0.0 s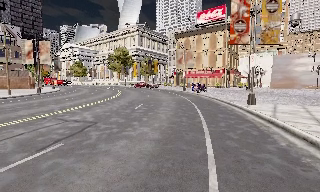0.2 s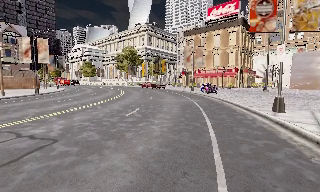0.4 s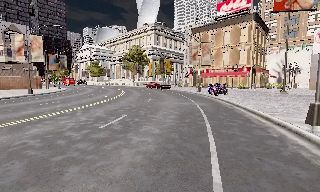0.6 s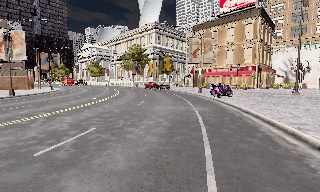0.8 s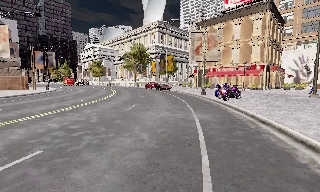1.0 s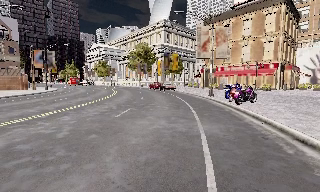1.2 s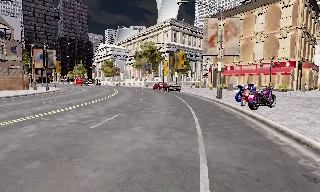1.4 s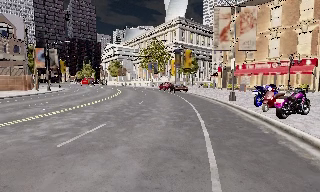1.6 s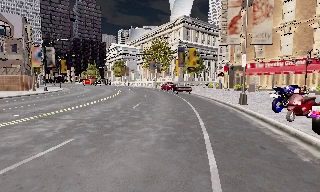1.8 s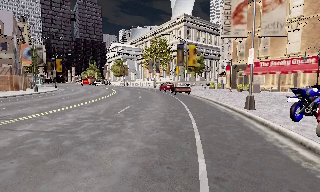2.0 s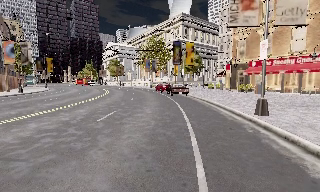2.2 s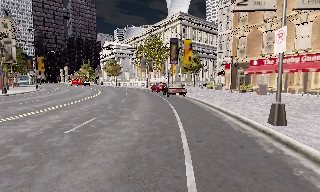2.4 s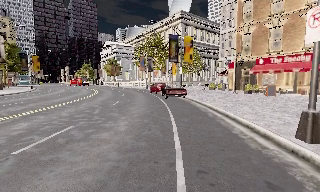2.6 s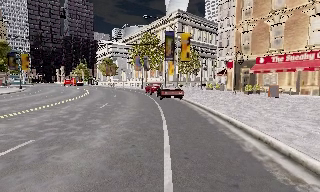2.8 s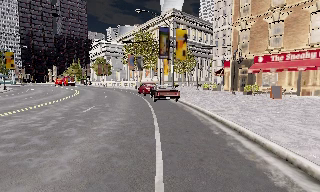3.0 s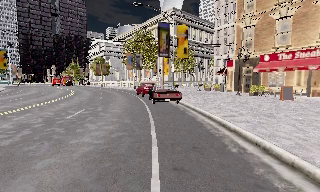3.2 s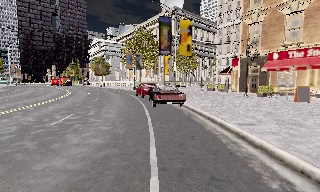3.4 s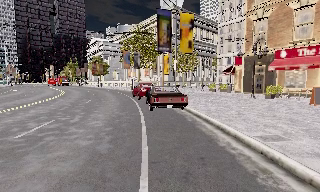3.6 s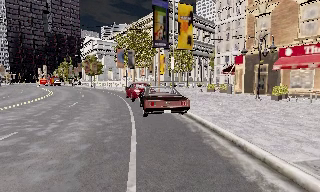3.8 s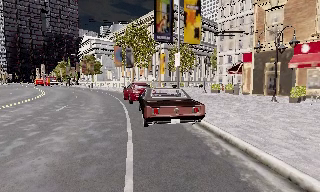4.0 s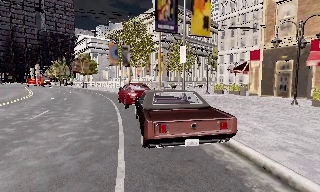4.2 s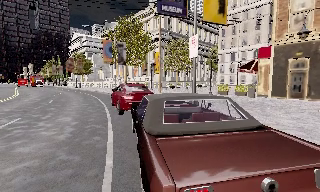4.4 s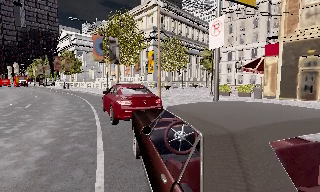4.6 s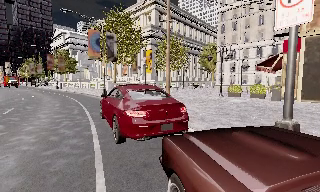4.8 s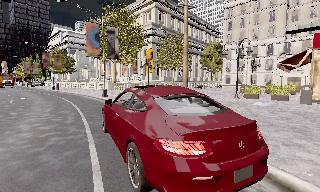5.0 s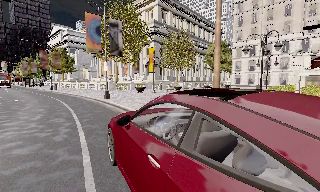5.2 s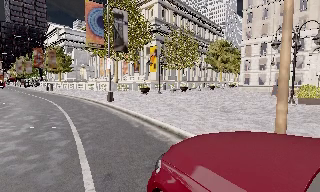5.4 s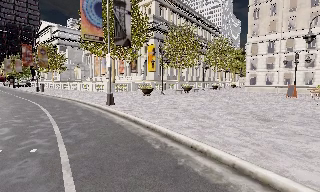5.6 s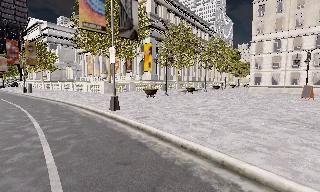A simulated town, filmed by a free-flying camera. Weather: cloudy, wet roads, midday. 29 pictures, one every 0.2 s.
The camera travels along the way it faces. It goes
forward.
0.0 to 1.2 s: The camera pans to its left, which is counterclockwise from overhead, by about 15 degrees. It travels forward, about 12 m, so what stands in front looms larger.
1.2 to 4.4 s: The camera travels forward, about 25 m, so what stands in front looms larger.
4.4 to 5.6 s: The camera travels forward and to its left, about 12 m, so what stands in front looms larger.
The film runs forward here.
